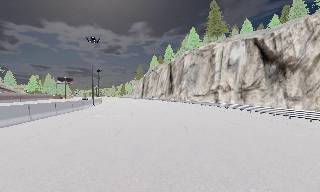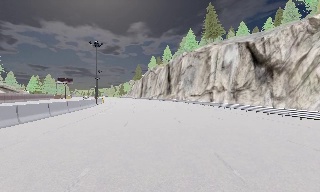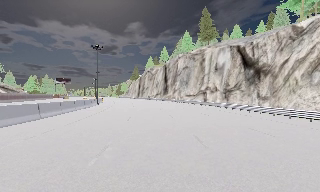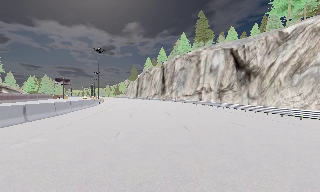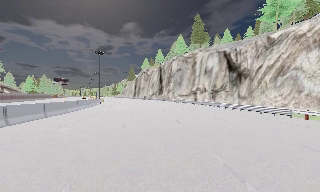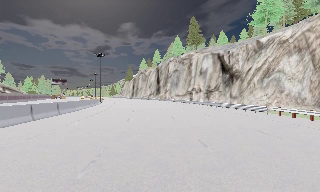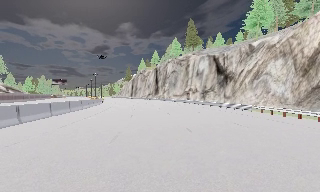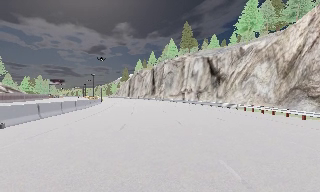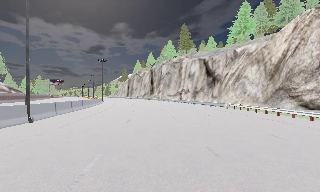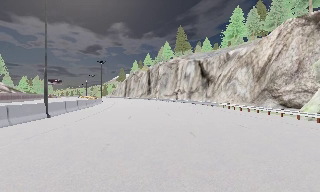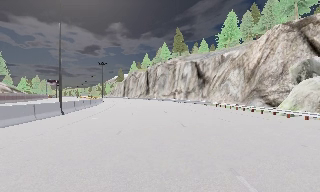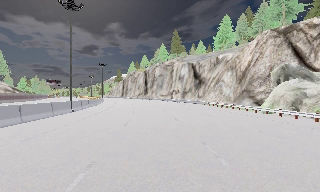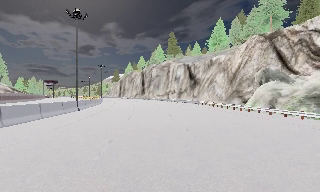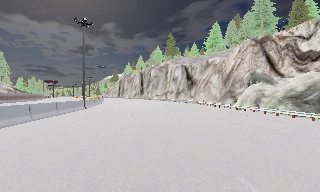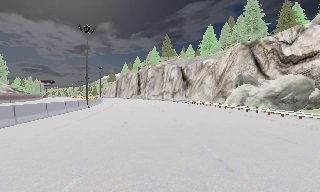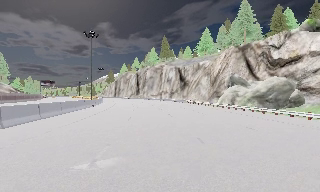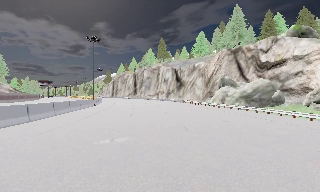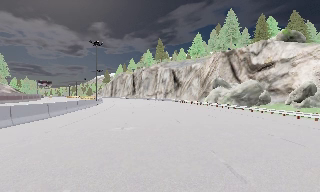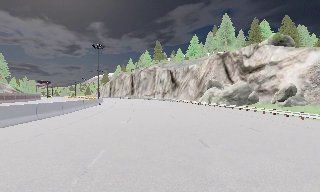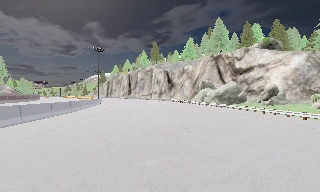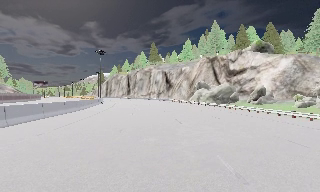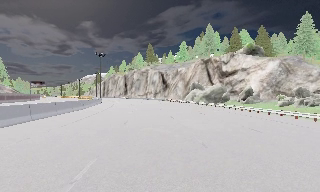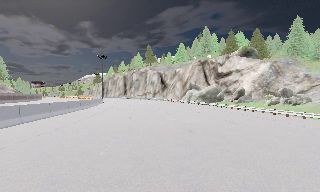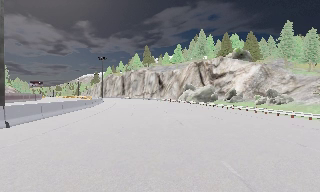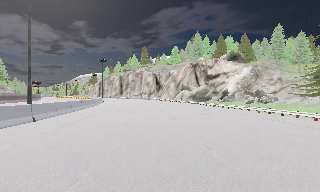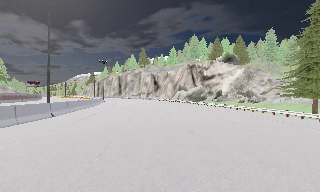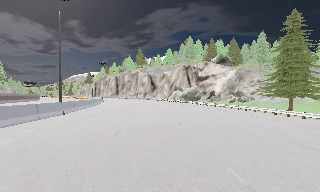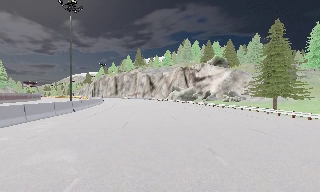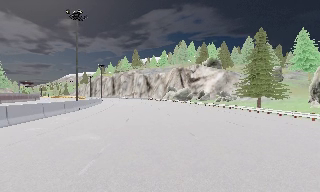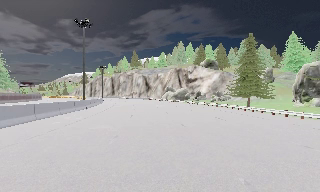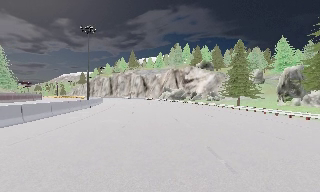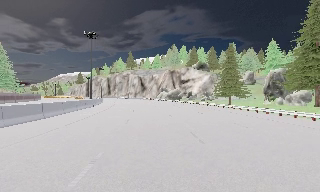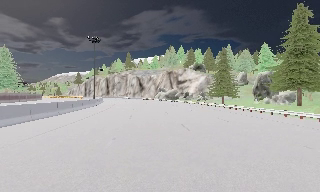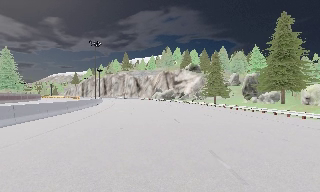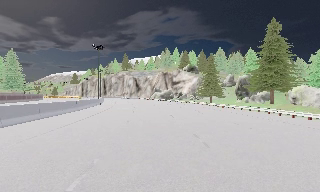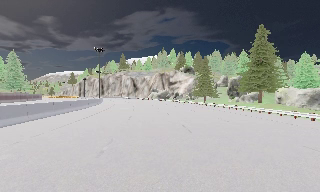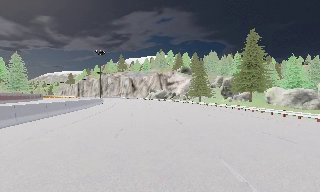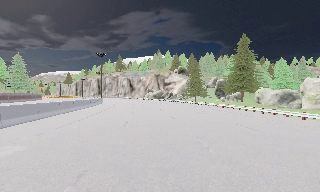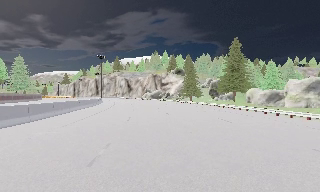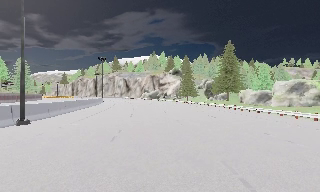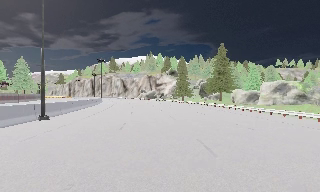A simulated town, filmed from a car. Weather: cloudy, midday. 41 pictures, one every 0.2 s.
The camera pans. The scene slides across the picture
to the left.
The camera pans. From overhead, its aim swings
clockwise.
0.0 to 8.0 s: The scene slides to the left, as the camera pans about 35 degrees to its right. It travels backward, about 90 m.
The film runs backward here.
